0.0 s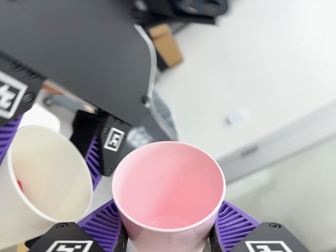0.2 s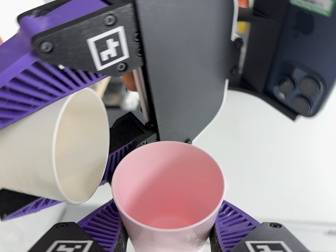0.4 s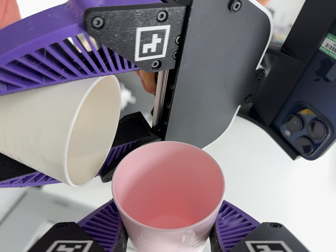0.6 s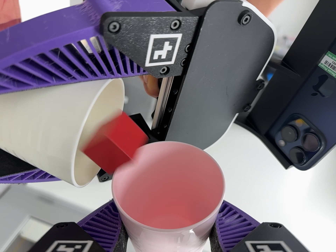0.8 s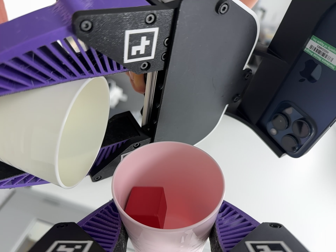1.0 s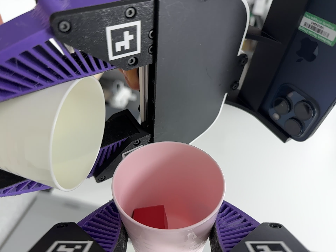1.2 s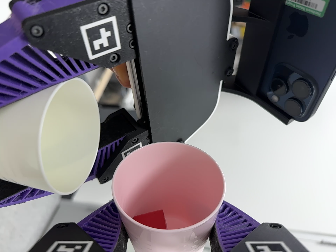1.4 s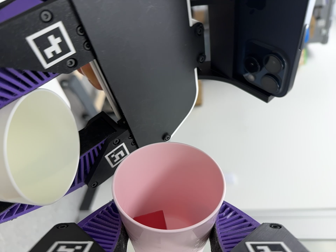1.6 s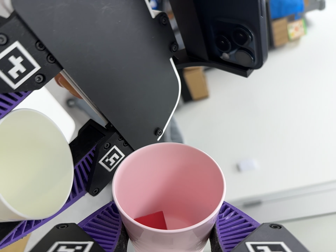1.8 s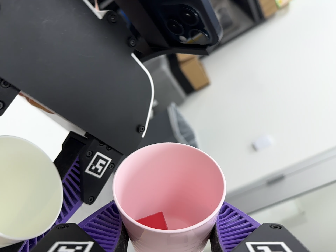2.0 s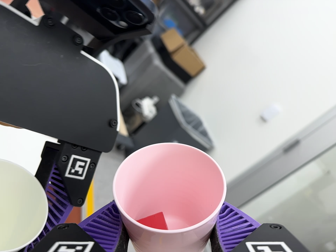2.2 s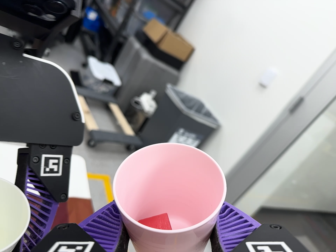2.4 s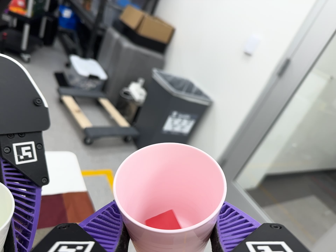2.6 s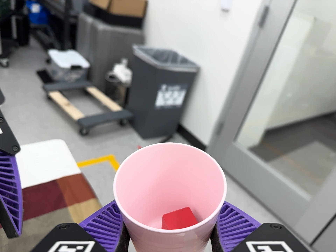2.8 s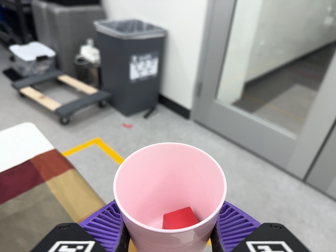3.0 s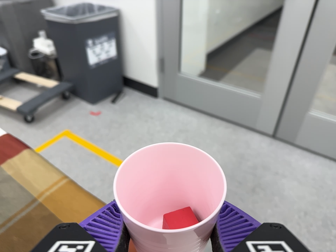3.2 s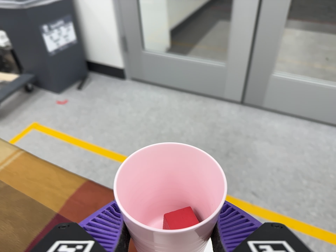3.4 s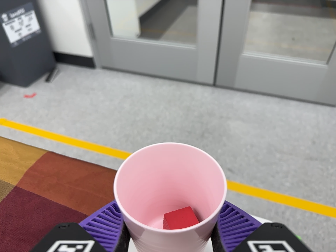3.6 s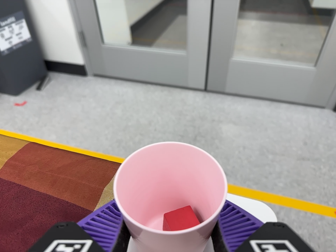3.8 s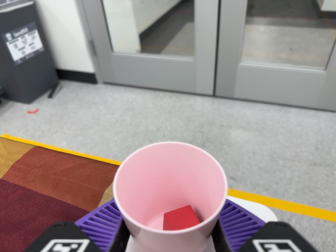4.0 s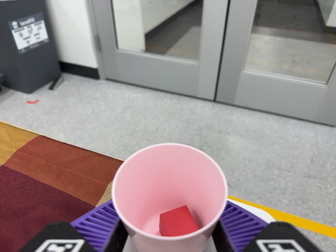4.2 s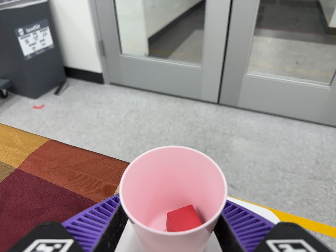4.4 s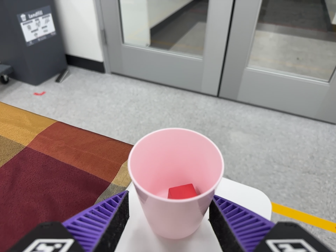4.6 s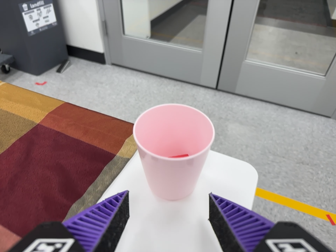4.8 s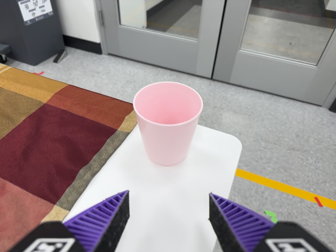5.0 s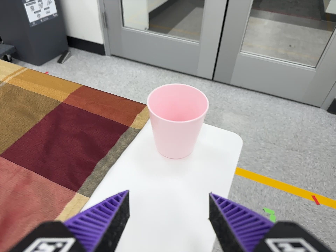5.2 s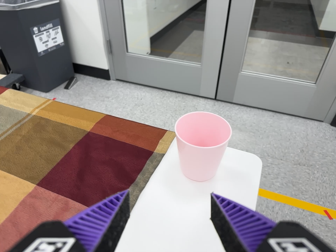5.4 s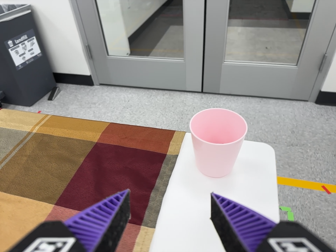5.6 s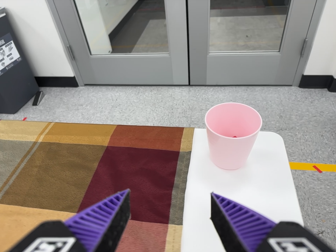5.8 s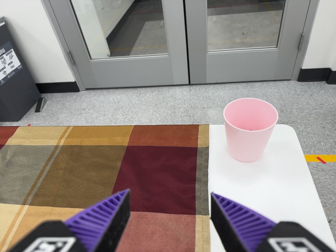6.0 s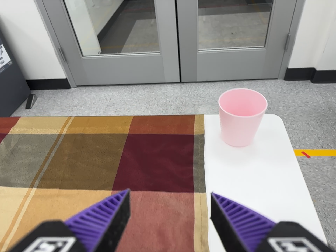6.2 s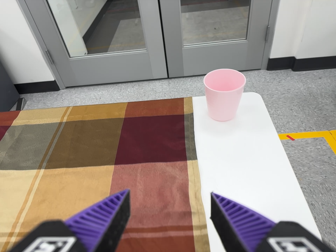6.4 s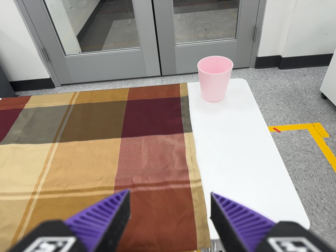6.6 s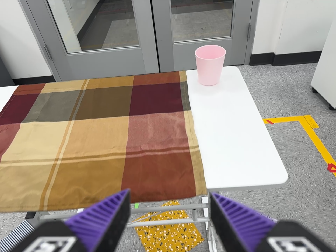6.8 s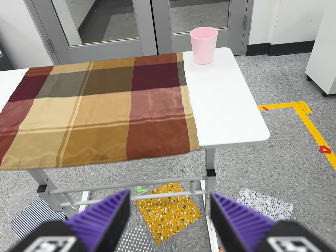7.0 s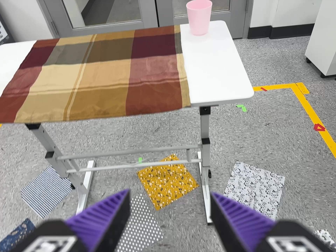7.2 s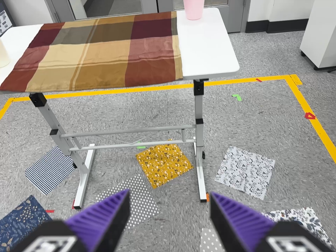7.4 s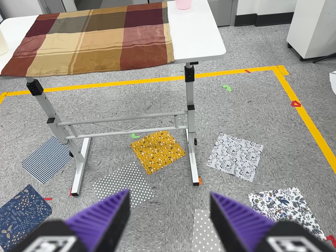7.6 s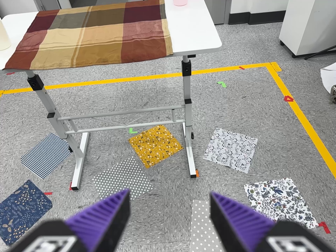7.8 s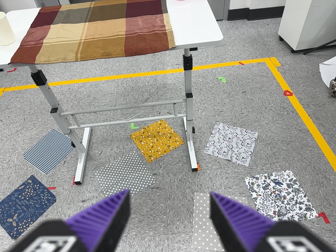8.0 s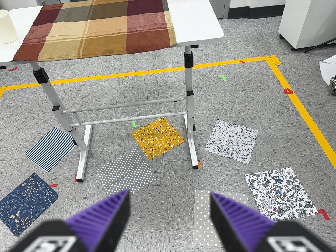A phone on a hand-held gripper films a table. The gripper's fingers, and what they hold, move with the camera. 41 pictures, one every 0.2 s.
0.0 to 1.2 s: The camera travels to its left, about 4 cm. It rolls about its line of sight by about 35 degrees, and the scene rotates clockwise.
1.2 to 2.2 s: The camera pans to its left by about 10 degrees. It travels to its right, about 16 cm. It rolls about its line of sight by about 60 degrees, and the scene rotates counterclockwise.
2.2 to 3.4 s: The camera swings to its right by about 20 degrees, and the scene slides to the left. It travels toward the bottom of its view and to its right, about 32 cm, so close, fixed things drift upward. Its aim tips toward the bottom of its view by about 20 degrees, and the scene shifts upward. It rolls about its line of sight by about 55 degrees, and the scene rotates counterclockwise.
3.4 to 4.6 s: The camera travels toward the bottom of its view and backward, about 9 cm, so close, fixed things drift upward.
4.6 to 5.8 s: The camera travels to its left and backward, about 20 cm. It rolls about its line of sight by about 20 degrees, and the scene rotates counterclockwise.
5.8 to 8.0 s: The camera travels backward and toward the bottom of its view, about 70 cm, so what stands in front gets smaller.
The film runs backward here.
